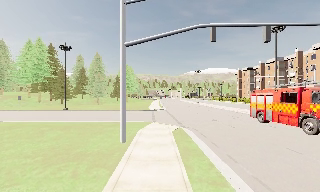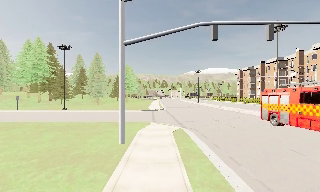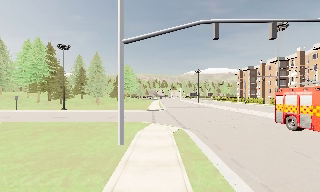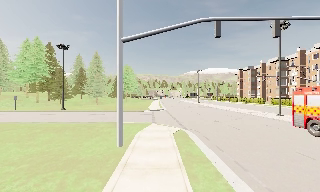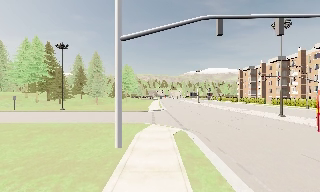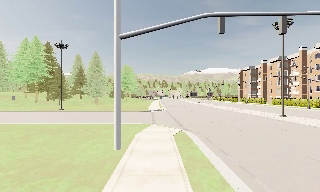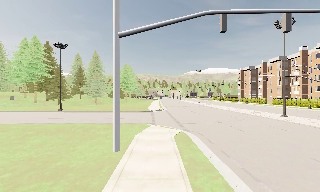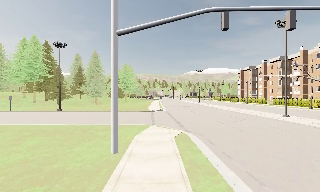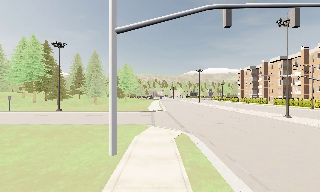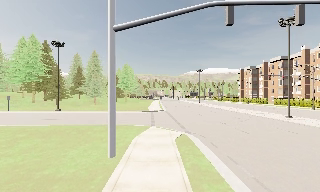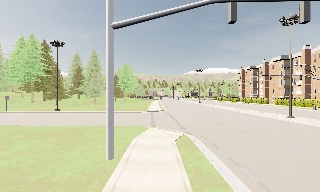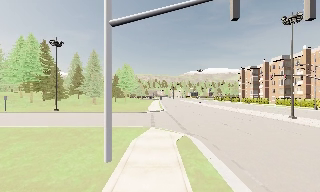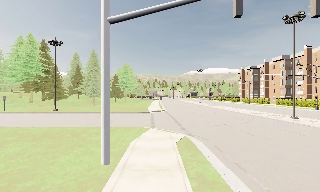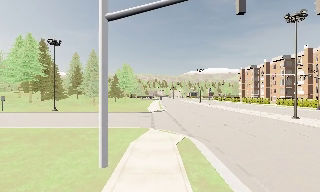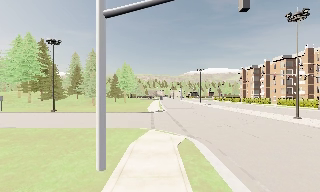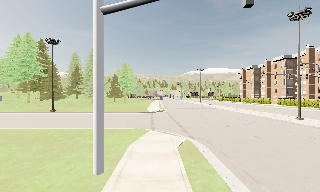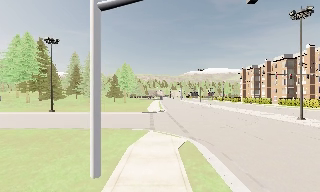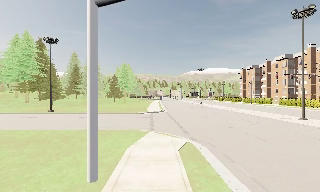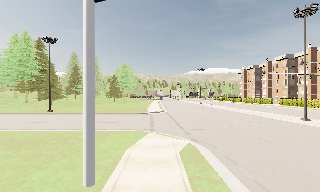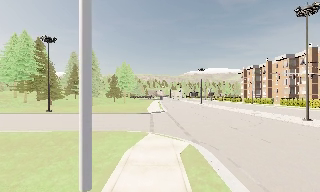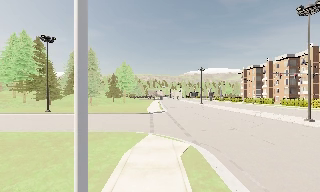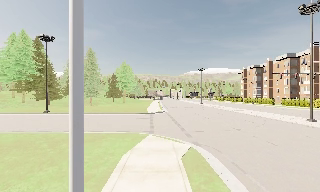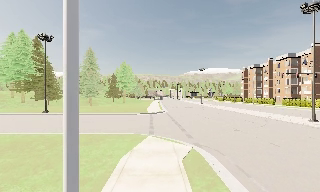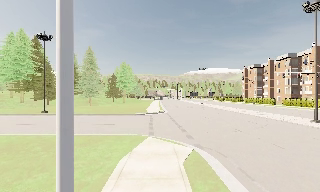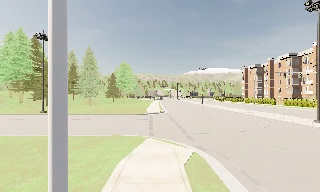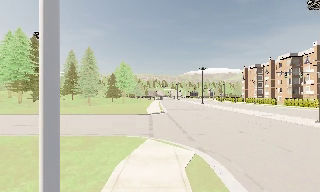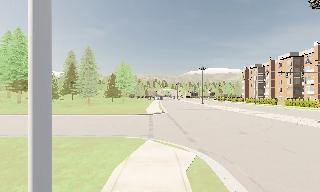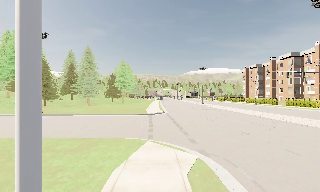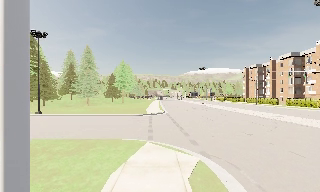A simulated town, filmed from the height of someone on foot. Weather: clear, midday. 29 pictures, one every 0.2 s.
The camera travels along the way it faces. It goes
forward.
0.0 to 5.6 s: The camera travels forward, about 7 m, so what stands in front looms larger.
The film runs forward here.
